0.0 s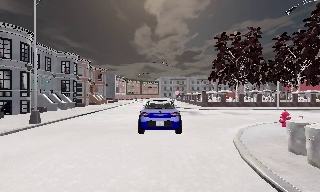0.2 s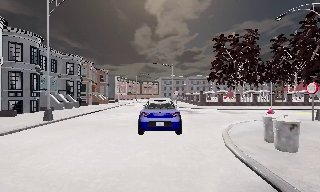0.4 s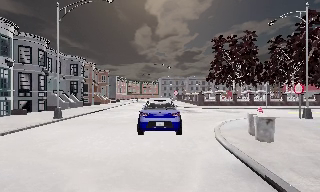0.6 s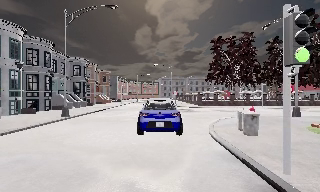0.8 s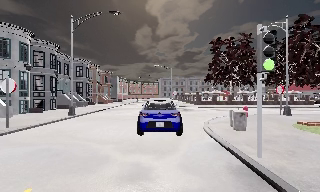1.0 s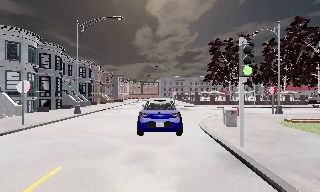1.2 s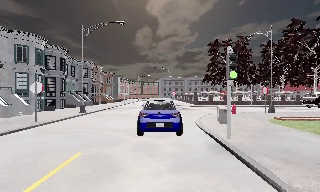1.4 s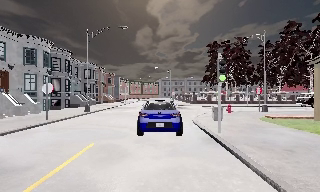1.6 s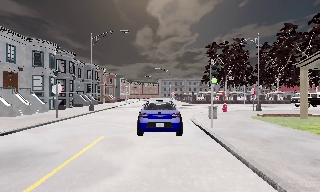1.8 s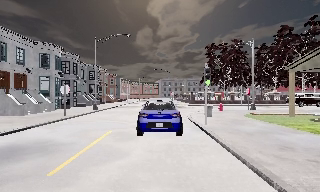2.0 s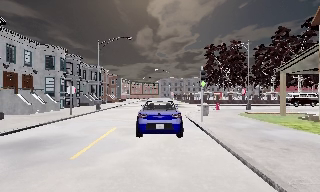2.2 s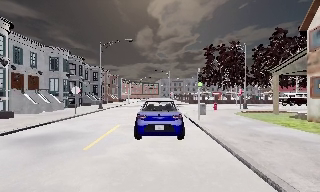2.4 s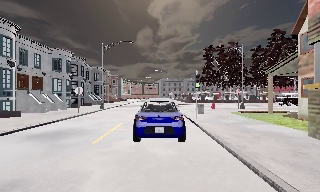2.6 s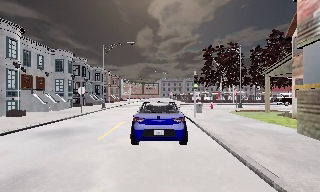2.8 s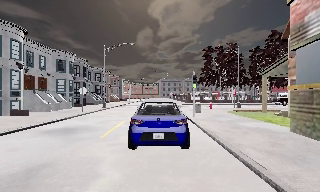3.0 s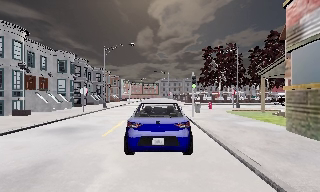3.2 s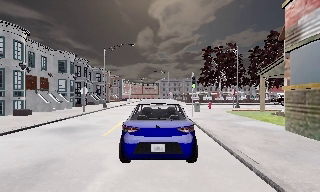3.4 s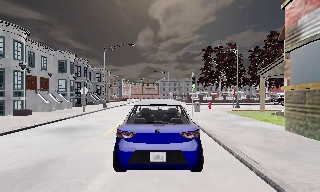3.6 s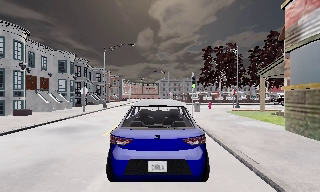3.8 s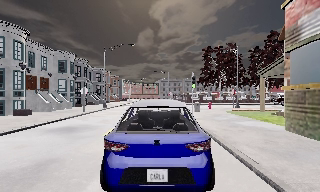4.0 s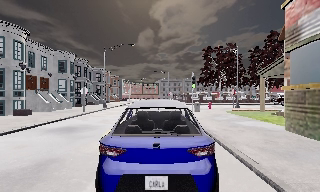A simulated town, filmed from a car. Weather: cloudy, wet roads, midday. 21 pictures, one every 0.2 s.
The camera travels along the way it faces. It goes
backward.
0.0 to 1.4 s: The camera travels backward, about 6 m, so what stands in front gets smaller.
1.4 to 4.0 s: The camera travels backward, about 5 m, so what stands in front gets smaller. It loses speed.
The film runs backward here.
